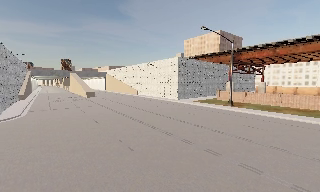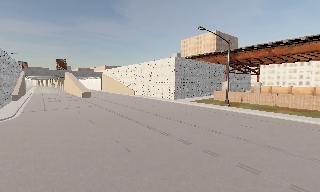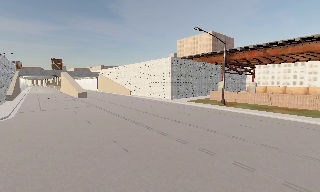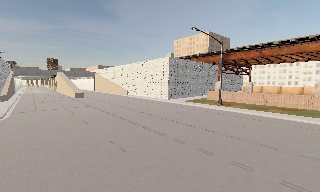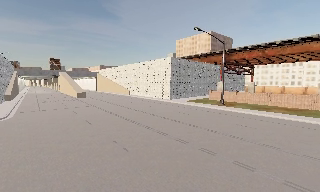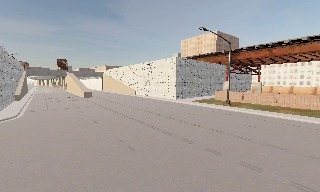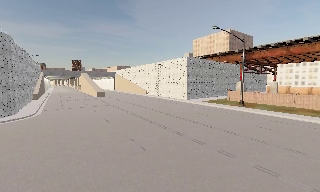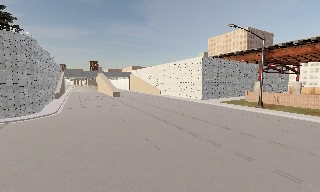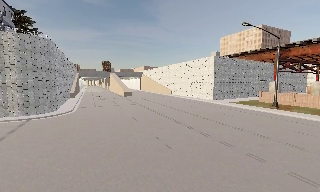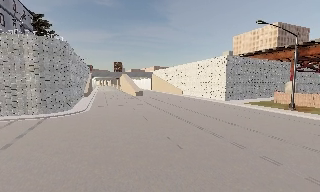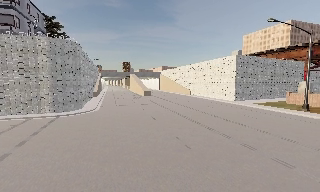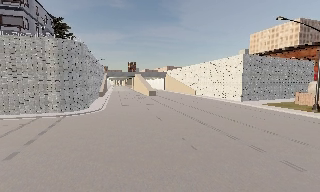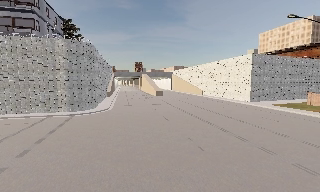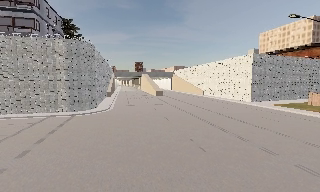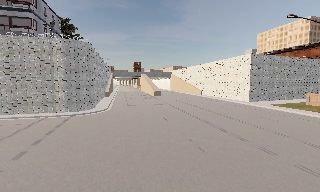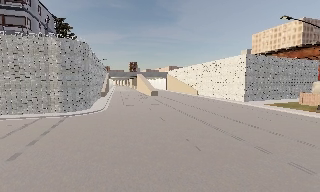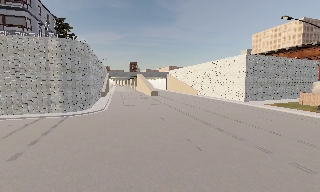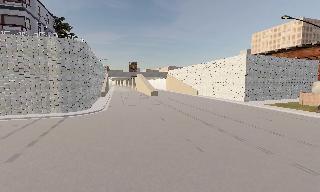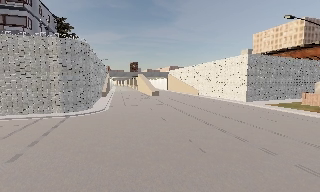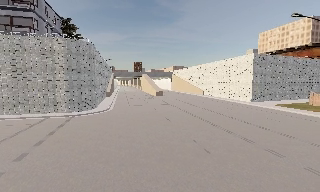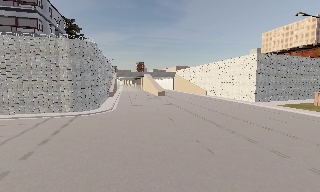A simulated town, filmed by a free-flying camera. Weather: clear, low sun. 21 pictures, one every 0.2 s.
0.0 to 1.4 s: The camera shifts only a little, or ends up much as it began.
1.4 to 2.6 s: The camera swings to its left by about 15 degrees, and the scene slides to the right.
2.6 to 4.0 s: The camera shifts only a little, or ends up much as it began.
The film runs backward here.
